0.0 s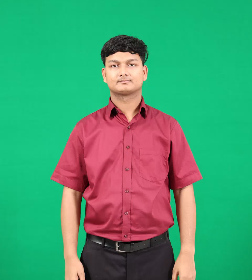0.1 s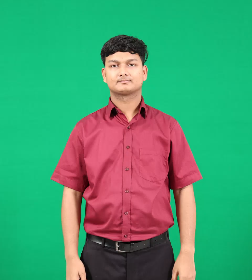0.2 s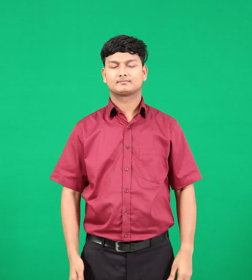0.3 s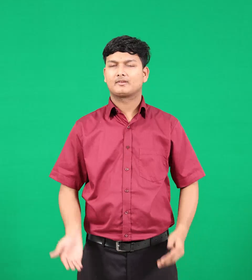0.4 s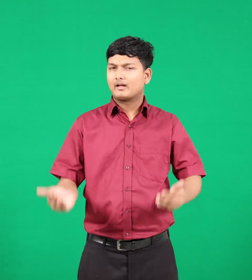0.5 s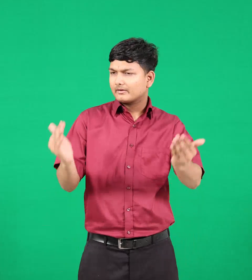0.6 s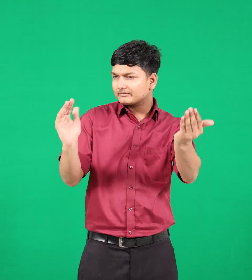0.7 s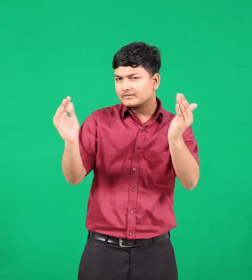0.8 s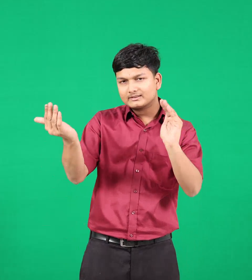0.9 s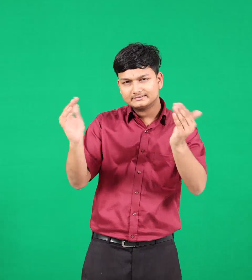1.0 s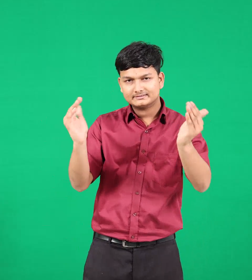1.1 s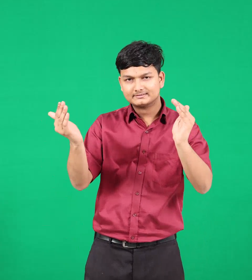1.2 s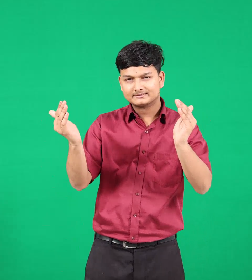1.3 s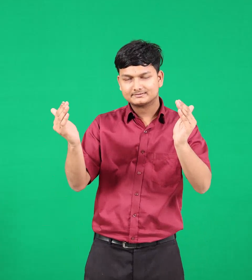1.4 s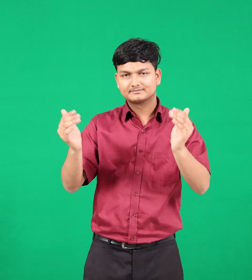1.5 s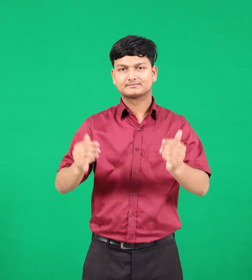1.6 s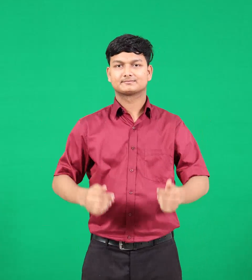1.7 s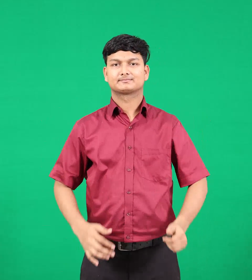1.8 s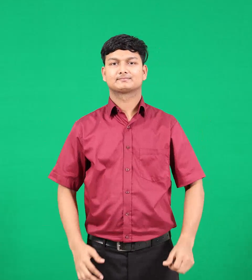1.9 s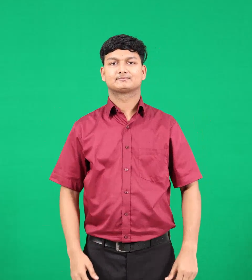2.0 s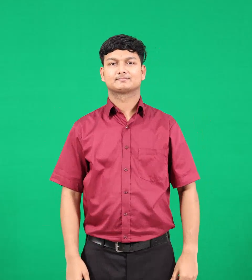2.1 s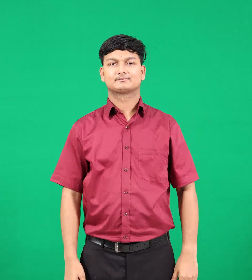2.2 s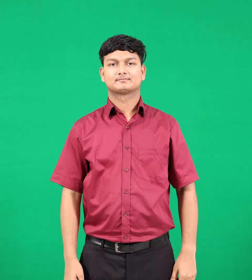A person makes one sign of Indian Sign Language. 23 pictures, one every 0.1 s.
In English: compare
